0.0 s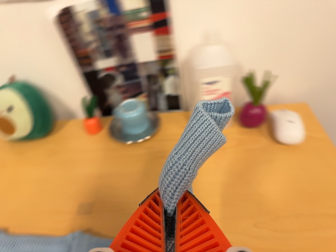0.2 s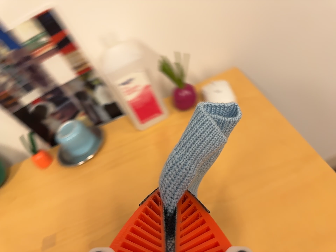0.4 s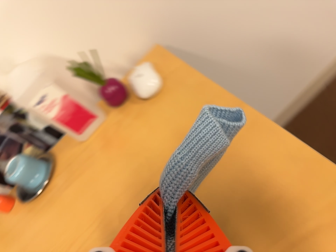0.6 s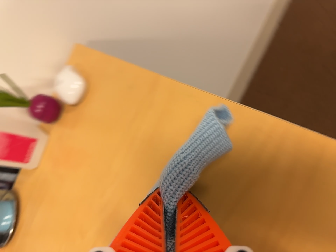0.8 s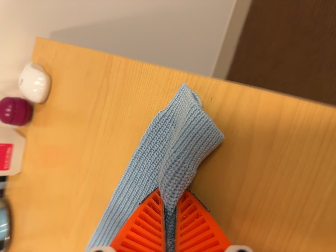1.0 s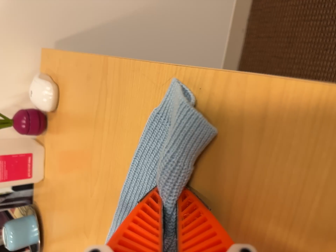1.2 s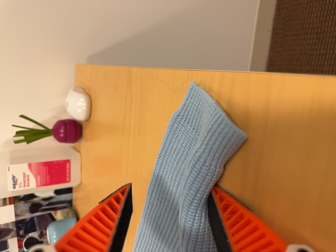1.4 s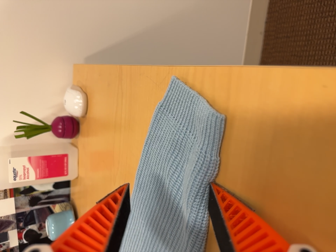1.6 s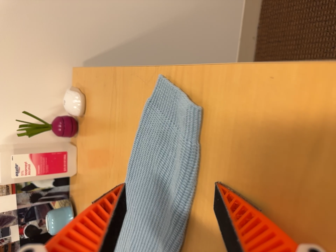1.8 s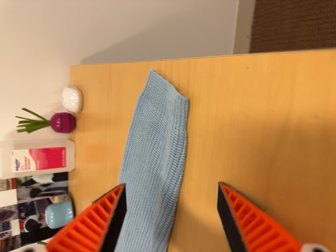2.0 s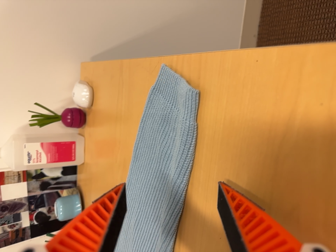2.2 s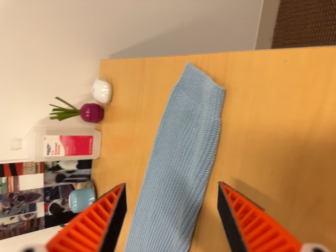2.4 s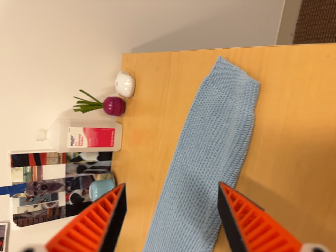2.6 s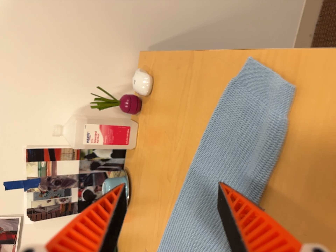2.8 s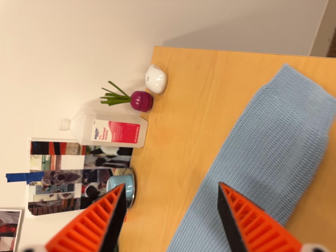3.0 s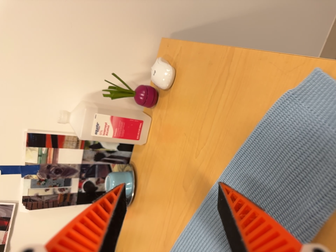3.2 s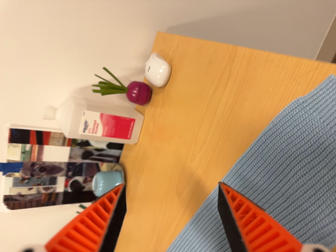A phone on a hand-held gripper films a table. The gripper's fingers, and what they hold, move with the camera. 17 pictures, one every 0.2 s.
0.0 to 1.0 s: The camera travels to its right, about 40 cm, so close, fixed things drift to the left. Its aim tips toward the bottom of its view by about 10 degrees, and the scene shifts upward. It rolls about its line of sight by about 75 degrees, and the scene rotates counterclockwise.
1.0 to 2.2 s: The camera swings to its left by about 10 degrees, and the scene slides to the right. It travels backward and toward the bottom of its view, about 14 cm, so what stands in front gets smaller.
2.2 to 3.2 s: The camera travels to its left, forward and toward the top of its view, about 14 cm, so close, fixed things drift to the right. It rolls about its line of sight by about 10 degrees, and the scene rotates clockwise.
The film runs backward here.
